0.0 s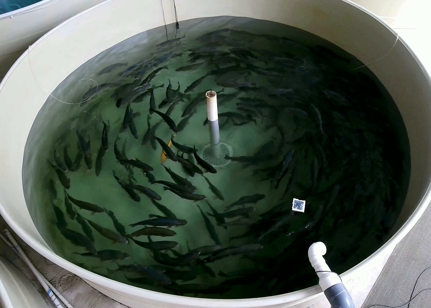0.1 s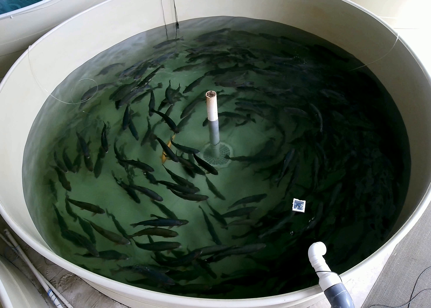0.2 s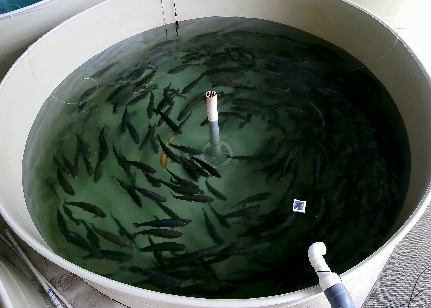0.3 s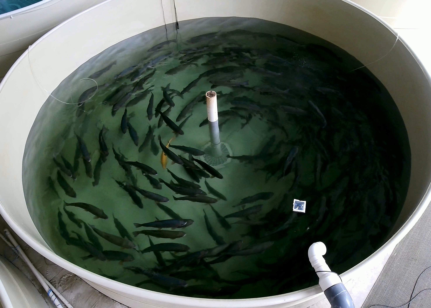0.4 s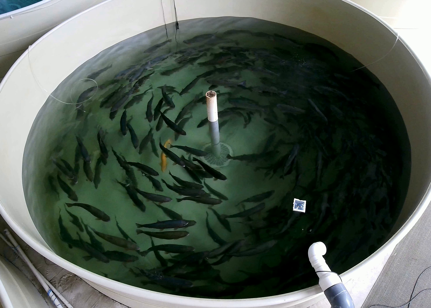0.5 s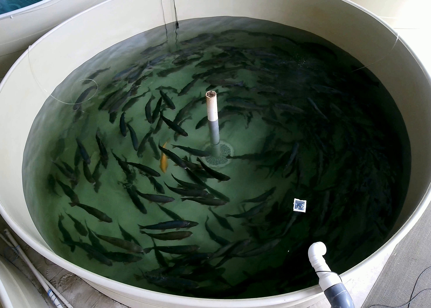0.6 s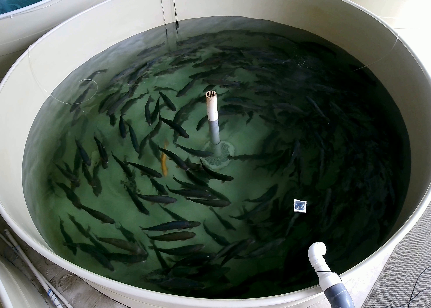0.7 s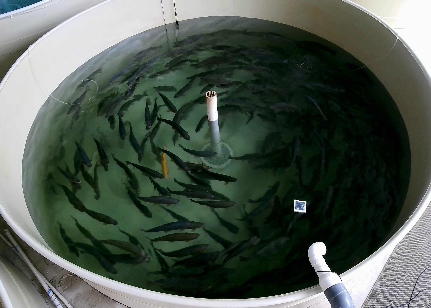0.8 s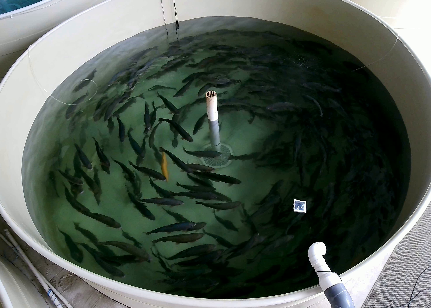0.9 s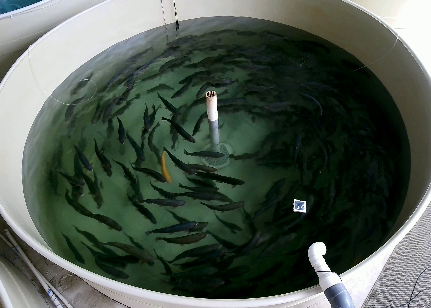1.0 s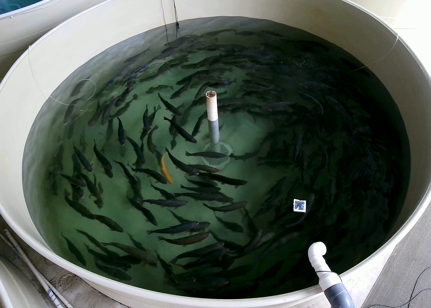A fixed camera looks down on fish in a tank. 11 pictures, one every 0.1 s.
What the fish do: Normal cruising.
